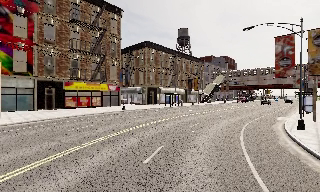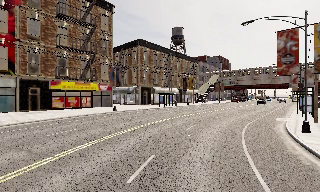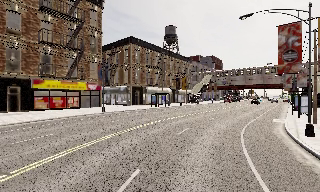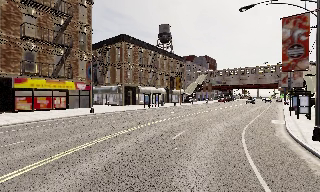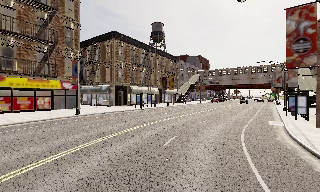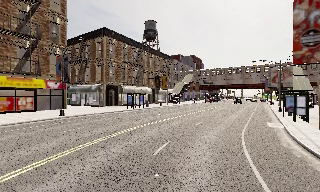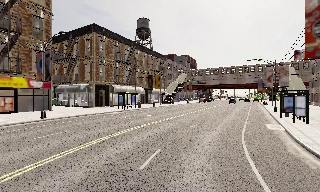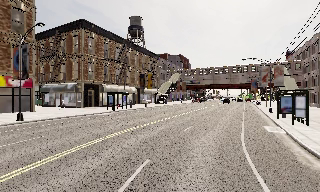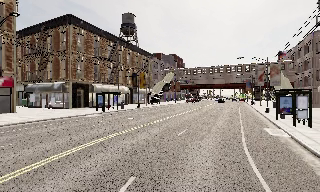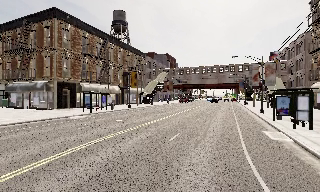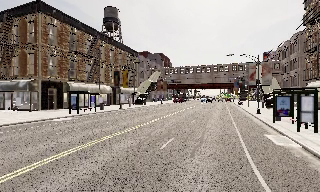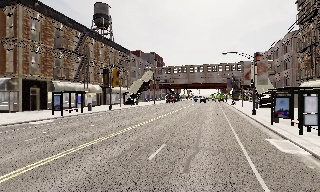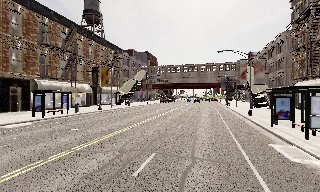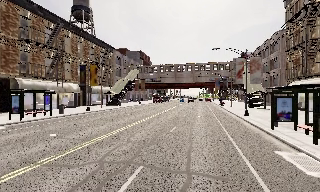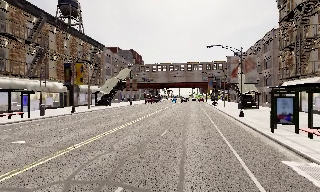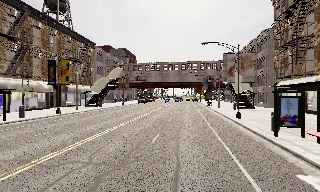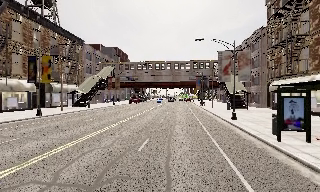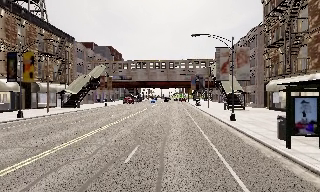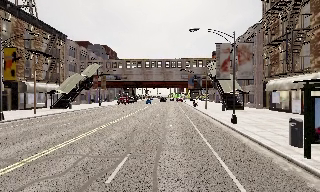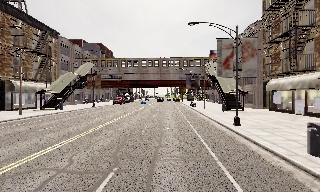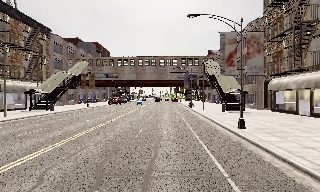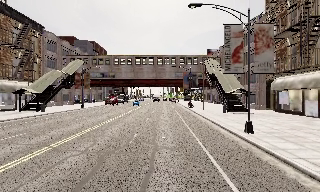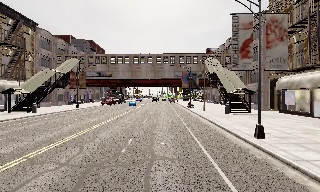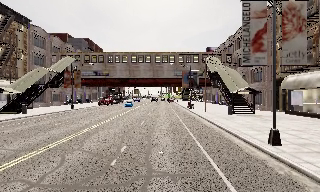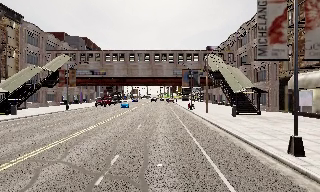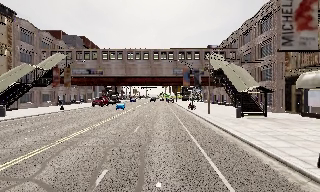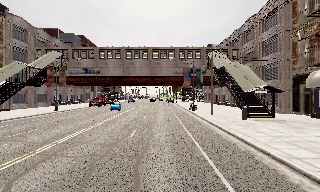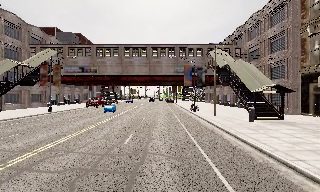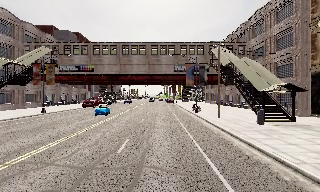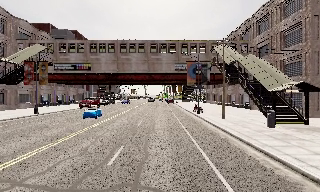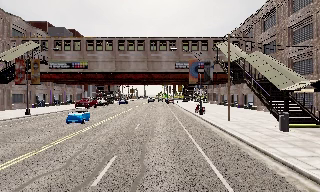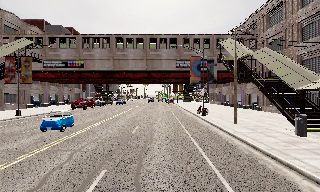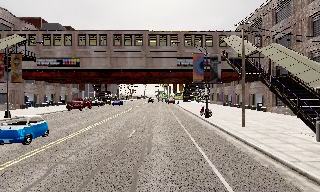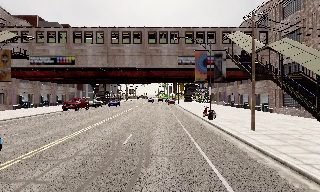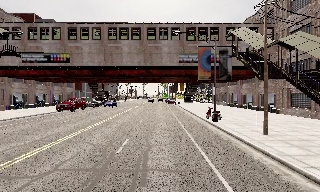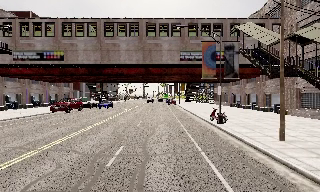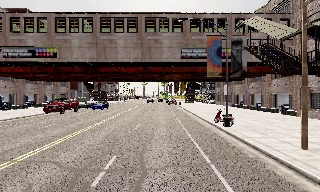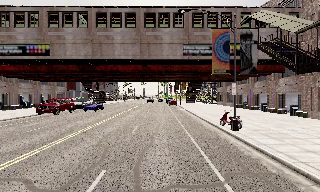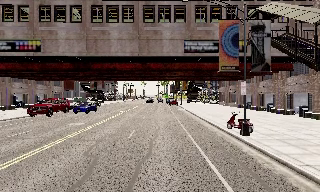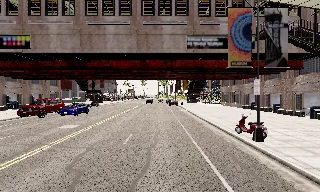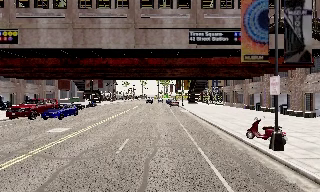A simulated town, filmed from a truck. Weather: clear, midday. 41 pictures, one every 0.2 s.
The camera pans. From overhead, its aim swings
clockwise.
The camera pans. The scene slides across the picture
to the left.
0.0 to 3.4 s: The camera pans to its right, which is clockwise from overhead, by about 40 degrees. It travels forward, about 20 m.
3.4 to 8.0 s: The camera travels forward, about 30 m, so what stands in front looms larger.
The film runs forward here.
